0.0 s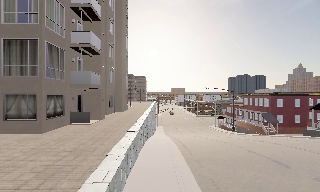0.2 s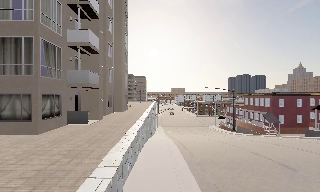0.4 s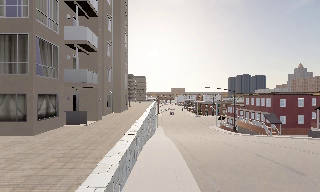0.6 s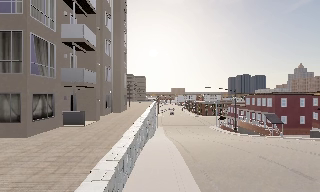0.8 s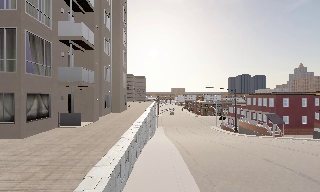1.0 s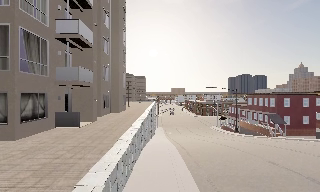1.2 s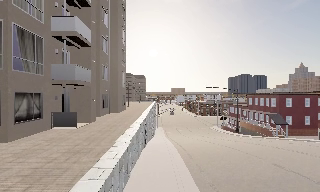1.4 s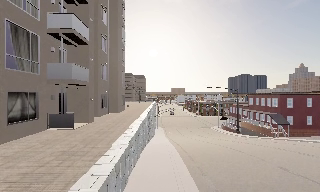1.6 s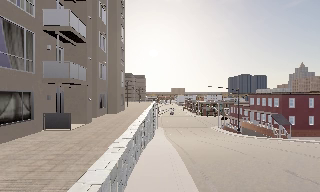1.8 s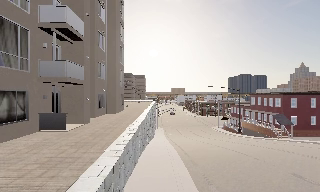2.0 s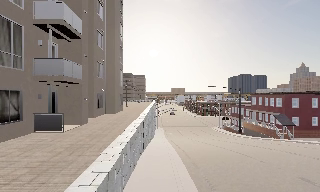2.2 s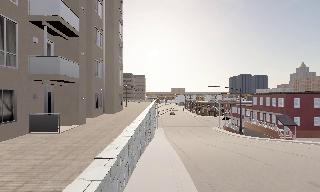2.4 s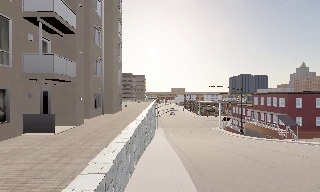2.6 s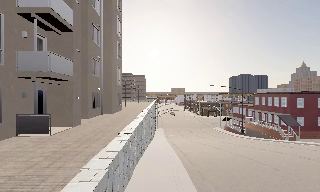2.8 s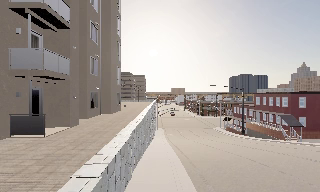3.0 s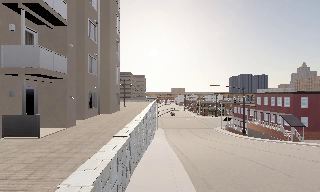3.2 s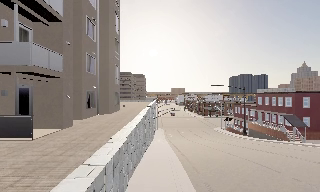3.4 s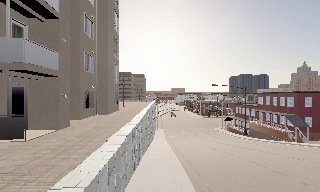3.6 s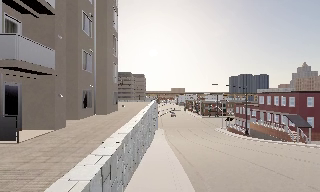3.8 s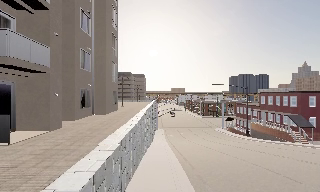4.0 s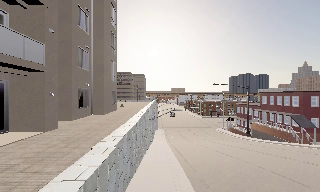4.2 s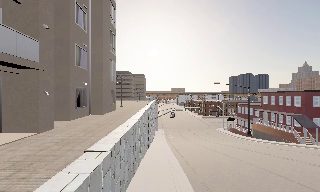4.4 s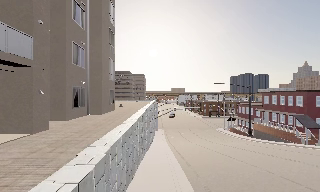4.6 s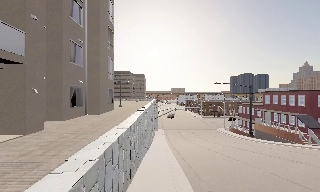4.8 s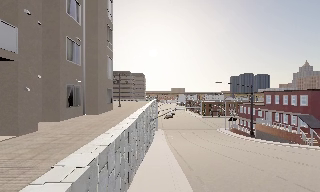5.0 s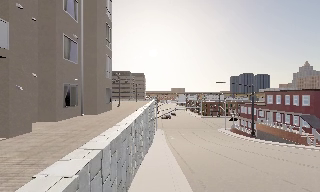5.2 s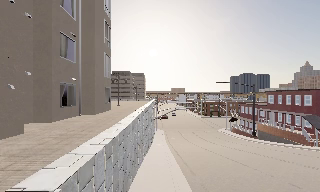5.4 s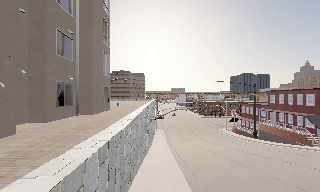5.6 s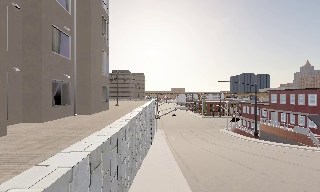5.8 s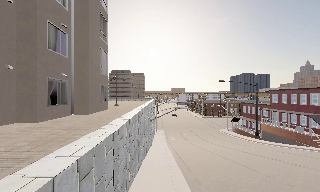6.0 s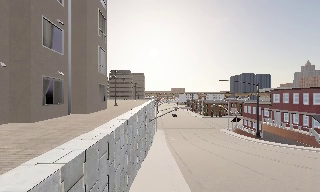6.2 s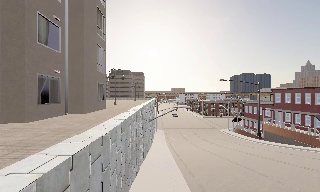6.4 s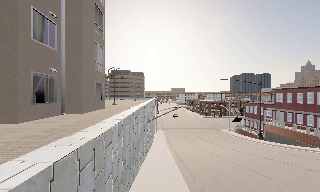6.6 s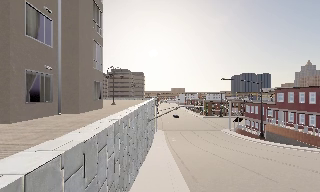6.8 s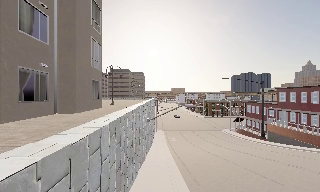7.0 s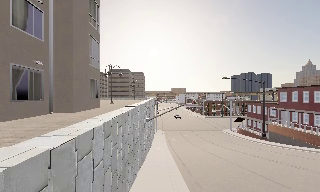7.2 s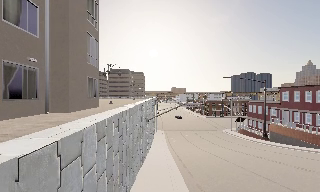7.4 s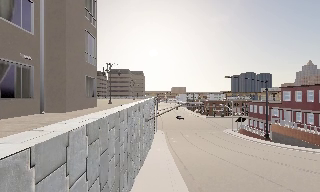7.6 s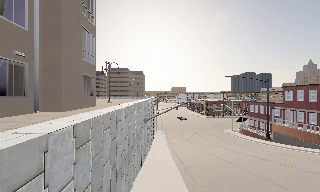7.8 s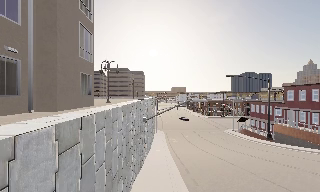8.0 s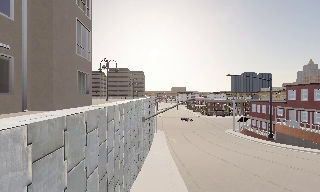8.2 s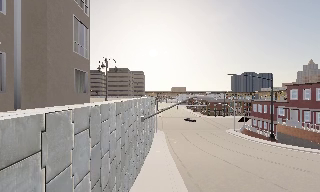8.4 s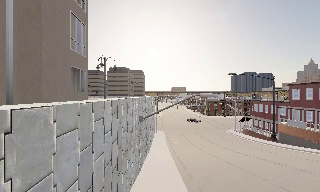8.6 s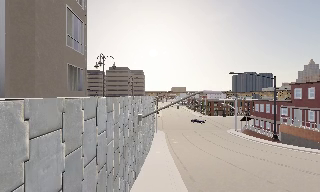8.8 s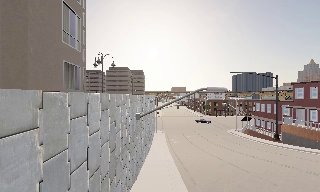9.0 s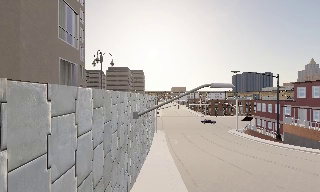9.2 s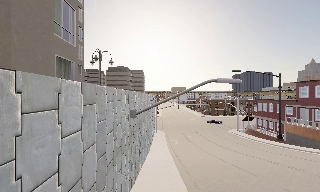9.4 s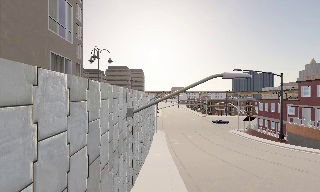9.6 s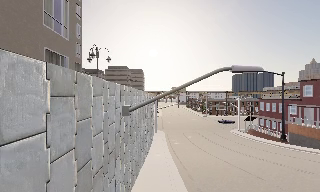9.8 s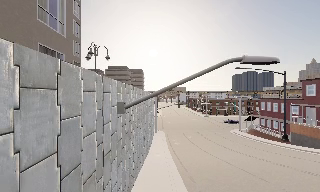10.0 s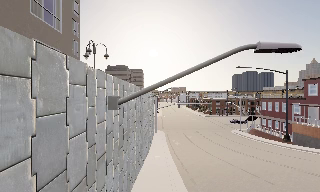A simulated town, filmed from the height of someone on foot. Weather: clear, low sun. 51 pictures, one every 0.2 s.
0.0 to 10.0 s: The camera travels forward, about 17 m, so what stands in front looms larger.
The film runs forward here.
